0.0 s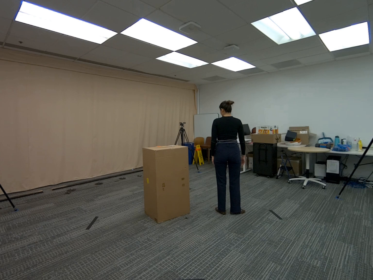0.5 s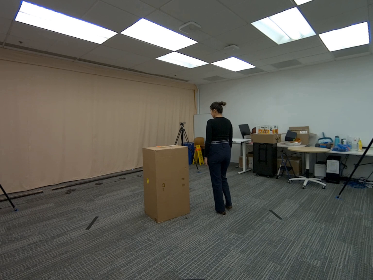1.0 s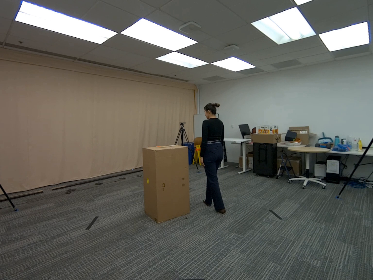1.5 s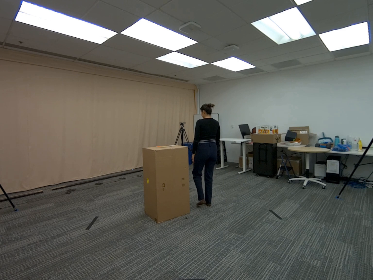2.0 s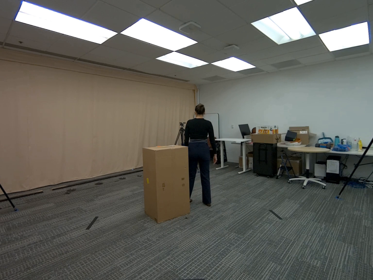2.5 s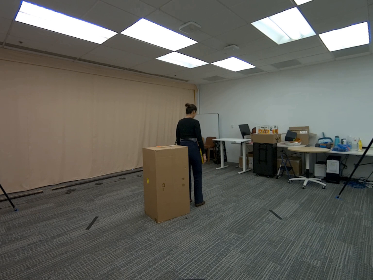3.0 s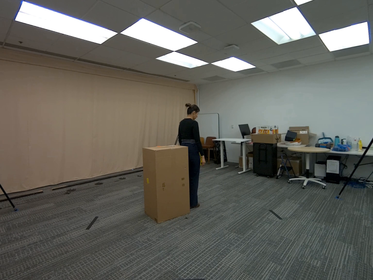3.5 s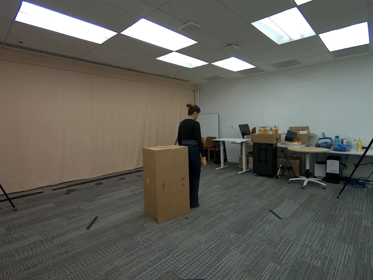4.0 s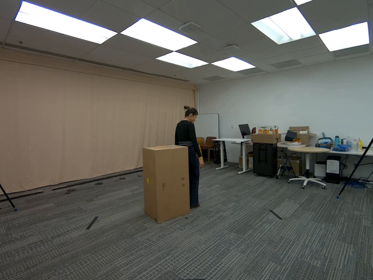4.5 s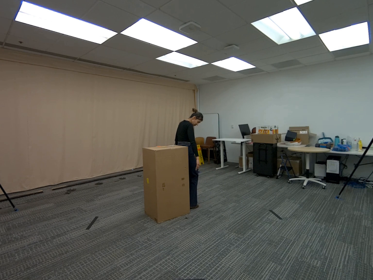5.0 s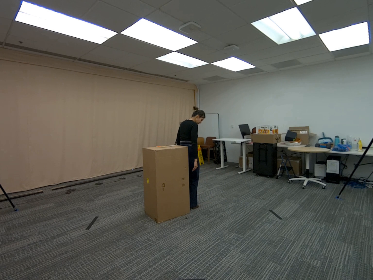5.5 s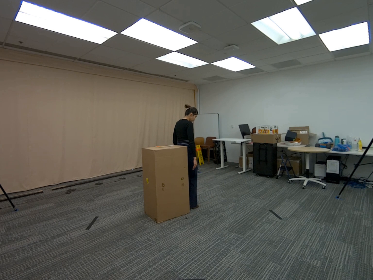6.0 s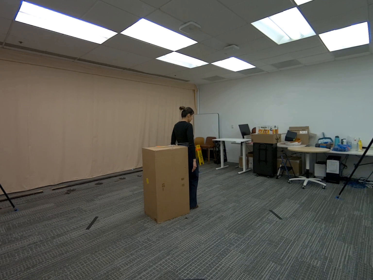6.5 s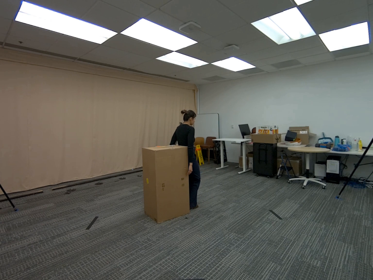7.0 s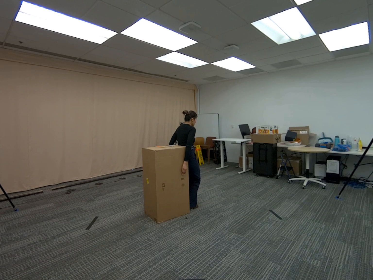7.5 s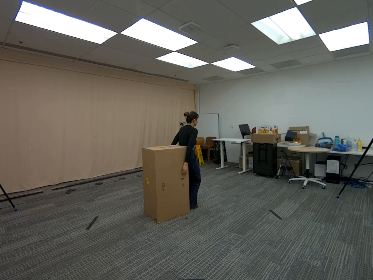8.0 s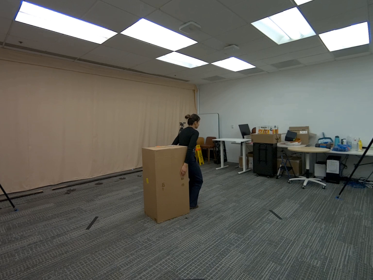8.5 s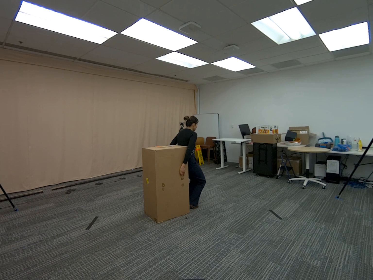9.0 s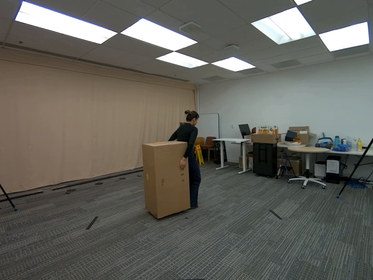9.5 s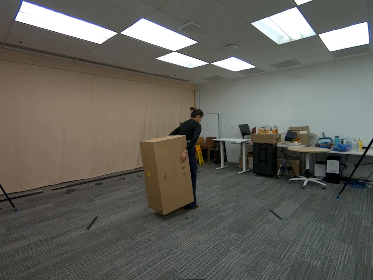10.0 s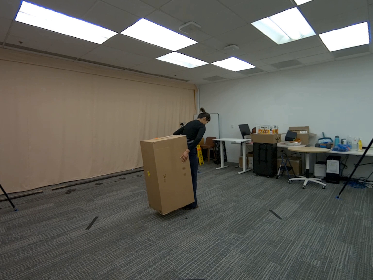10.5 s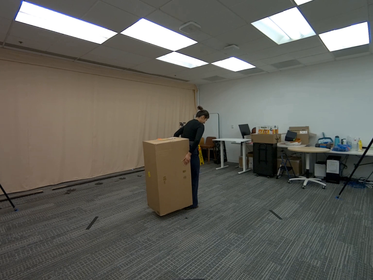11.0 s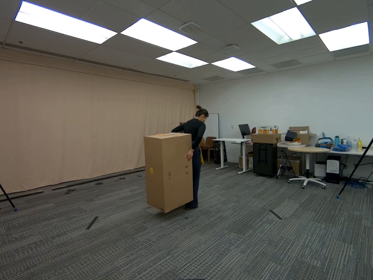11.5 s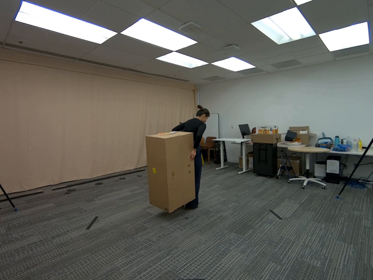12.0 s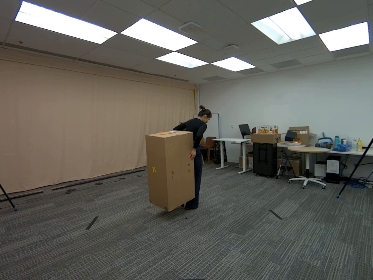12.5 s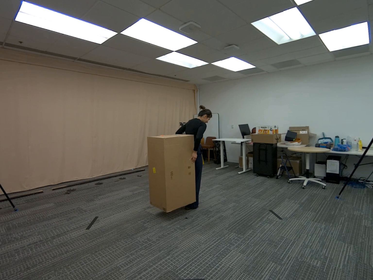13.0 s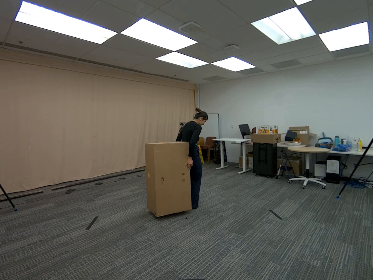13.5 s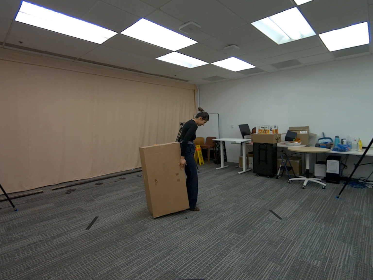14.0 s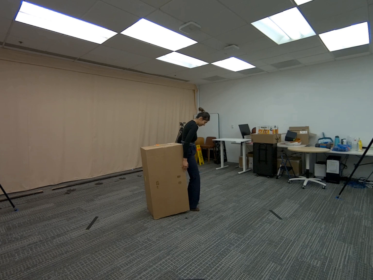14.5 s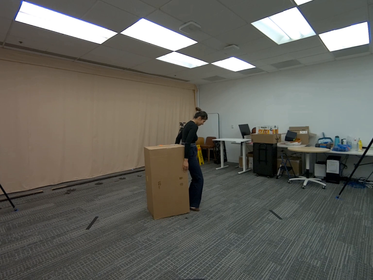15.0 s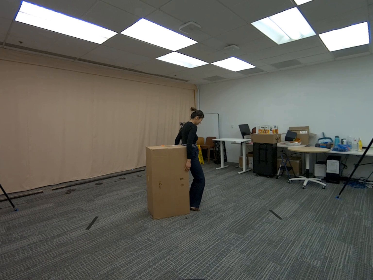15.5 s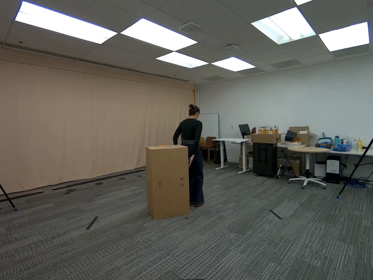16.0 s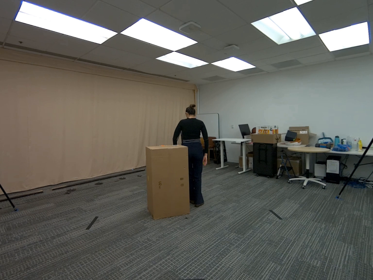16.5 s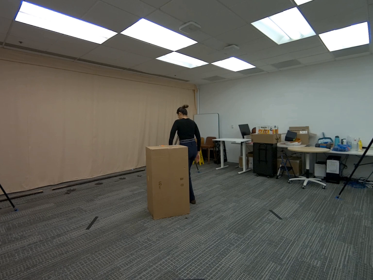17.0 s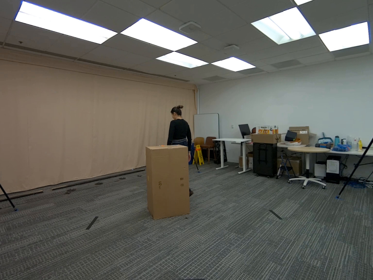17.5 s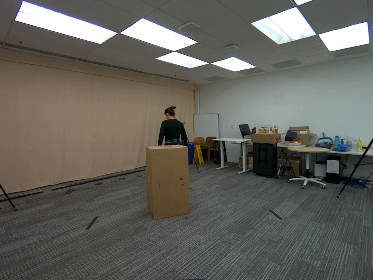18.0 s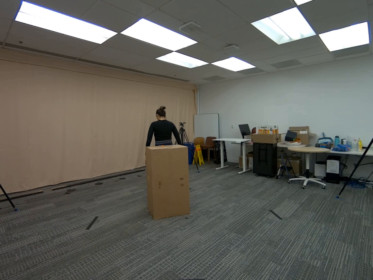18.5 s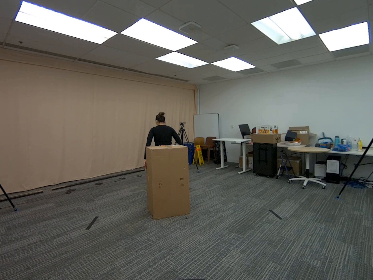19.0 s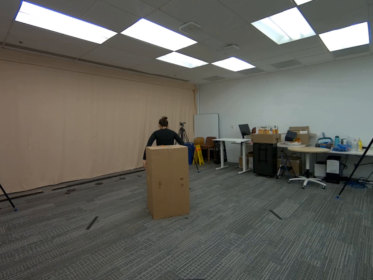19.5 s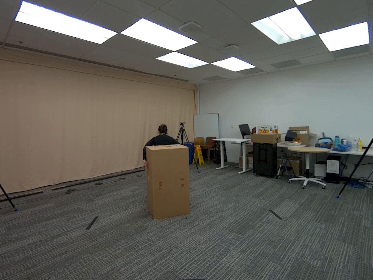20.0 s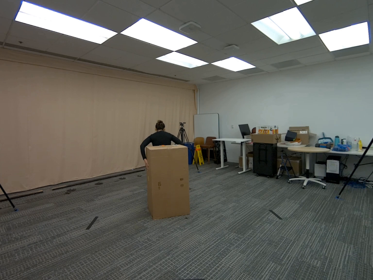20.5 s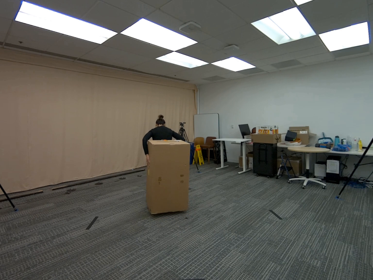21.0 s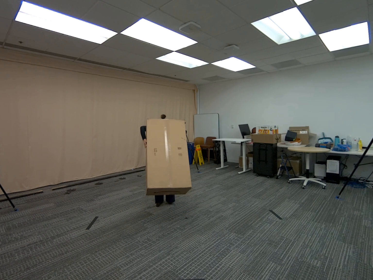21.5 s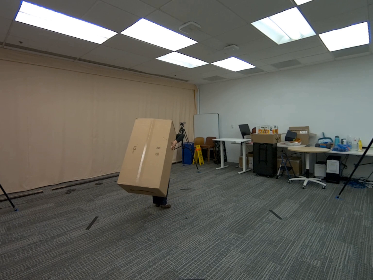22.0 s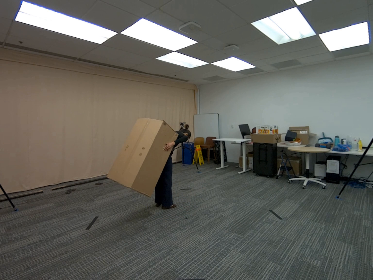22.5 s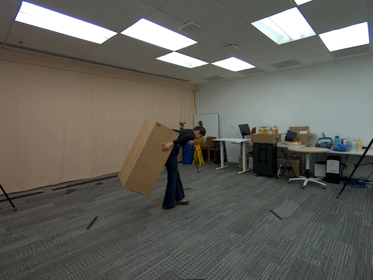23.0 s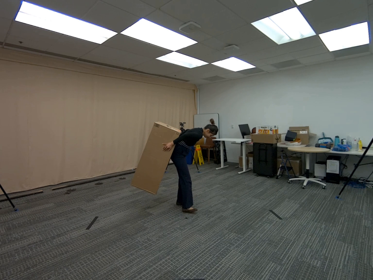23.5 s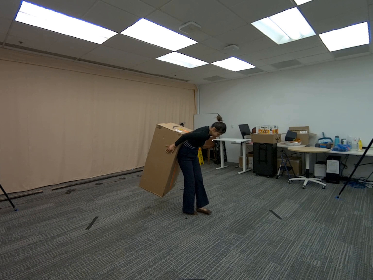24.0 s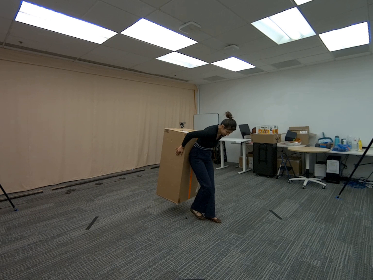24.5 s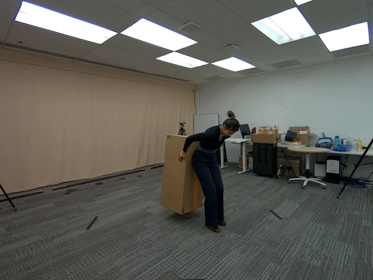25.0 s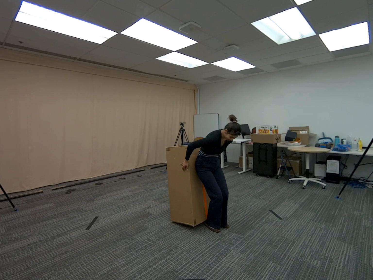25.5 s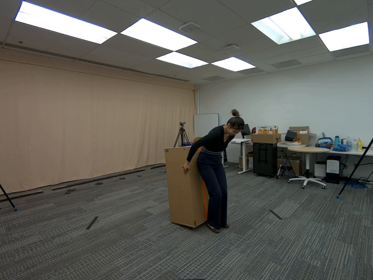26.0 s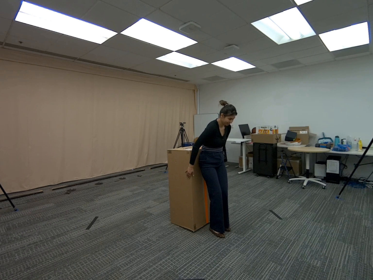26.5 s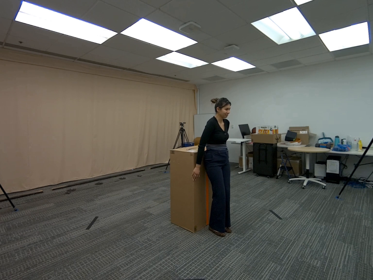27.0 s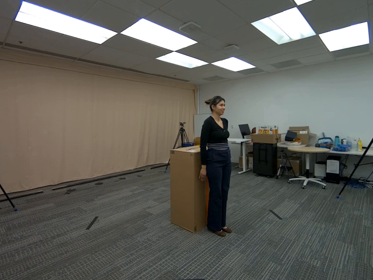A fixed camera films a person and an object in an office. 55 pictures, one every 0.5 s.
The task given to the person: Walk to the giant cardboard box and stand with your back facing it so the box touches your back. Bend your knees slightly and lift the box by pressing it against your back while using both hands to hold it in place. Walk a few steps while maintaining your grip on the box, then lower it and place it back on the ground.
